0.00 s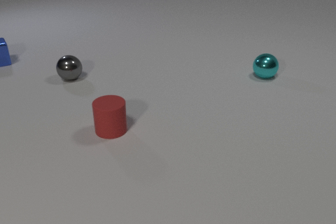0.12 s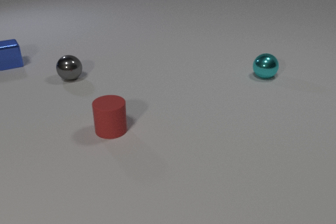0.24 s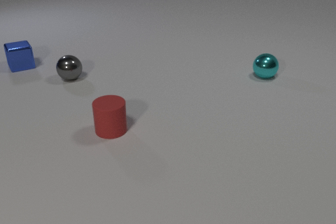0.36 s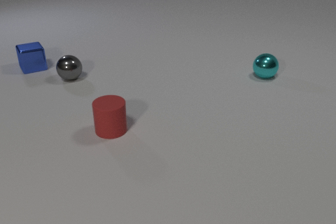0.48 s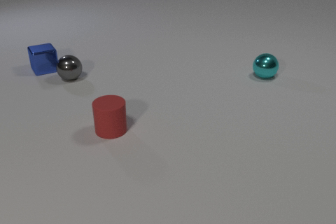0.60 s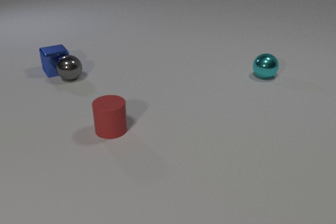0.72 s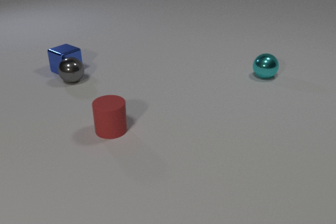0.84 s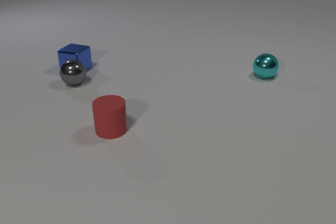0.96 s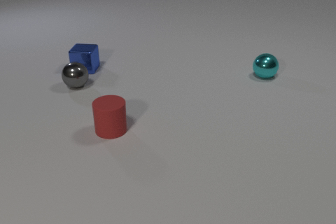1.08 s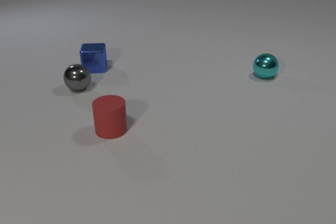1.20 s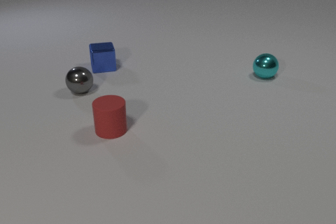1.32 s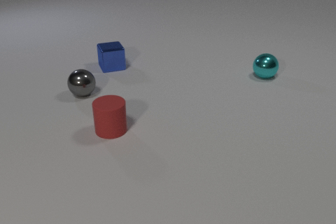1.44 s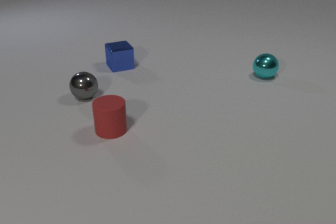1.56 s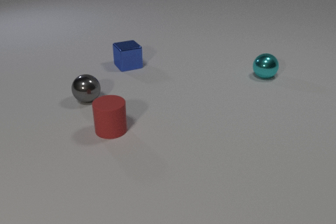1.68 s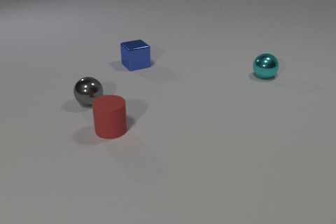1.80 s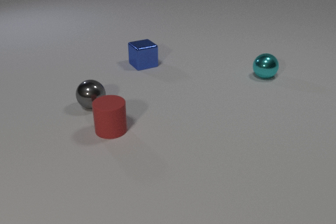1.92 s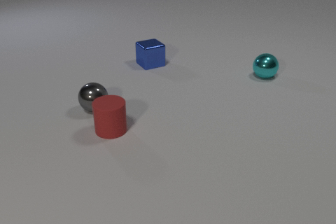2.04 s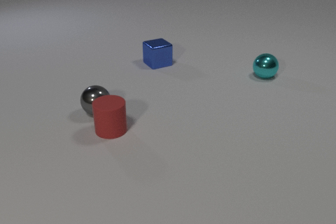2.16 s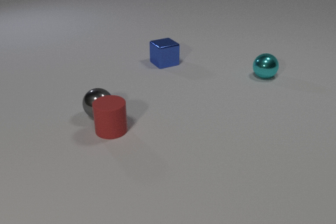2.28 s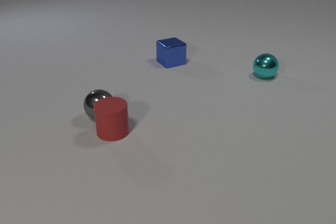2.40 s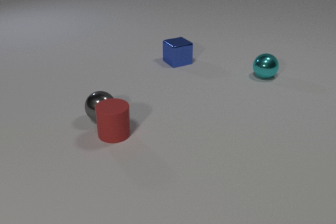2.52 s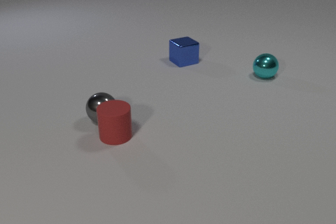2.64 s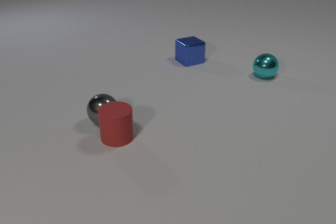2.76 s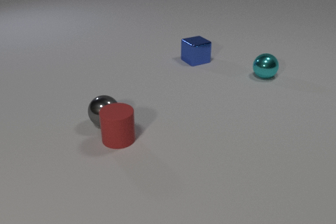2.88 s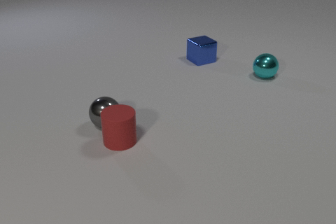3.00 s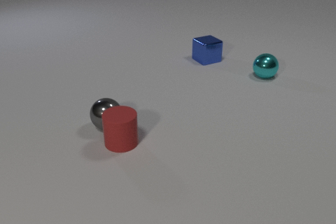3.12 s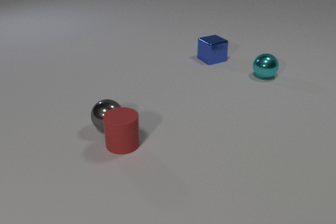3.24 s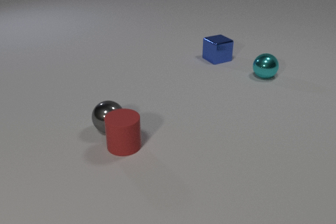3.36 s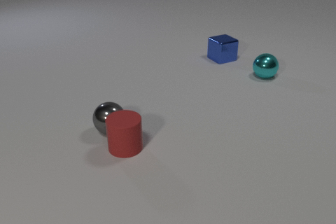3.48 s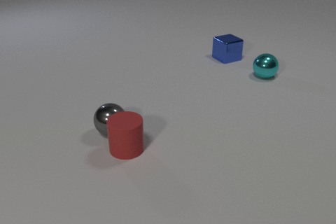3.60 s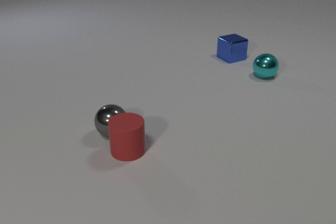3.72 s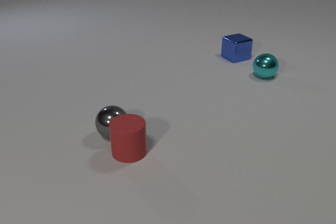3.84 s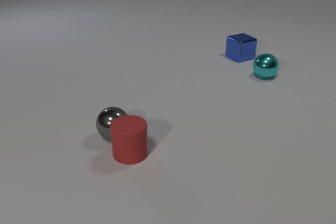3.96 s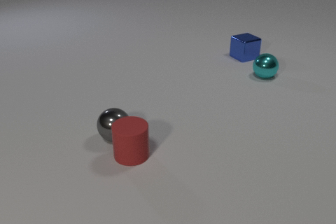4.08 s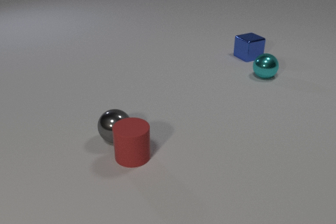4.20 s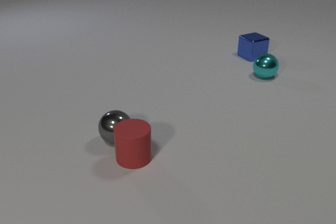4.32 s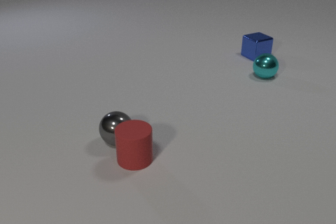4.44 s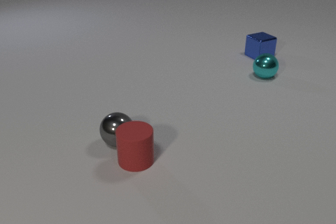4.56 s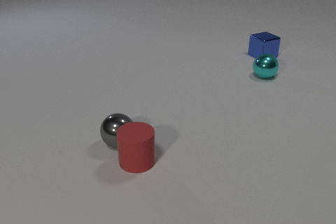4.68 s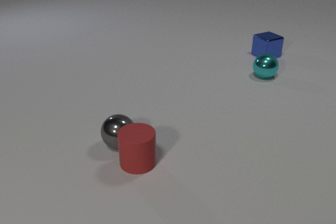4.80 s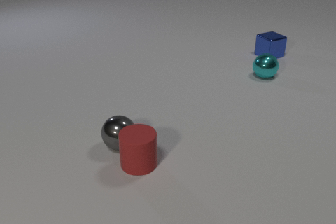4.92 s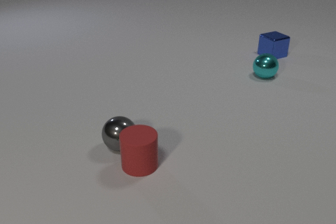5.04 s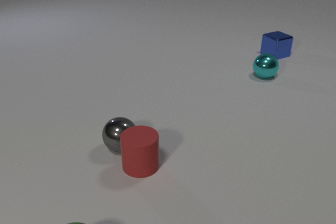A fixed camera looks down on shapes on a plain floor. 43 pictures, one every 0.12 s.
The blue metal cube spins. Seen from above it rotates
counterclockwise.
The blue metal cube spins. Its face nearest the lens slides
to the right.
0.00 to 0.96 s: The blue metal cube slides to the right and toward the camera, spins so that its near face slides to the right, counterclockwise seen from above. The gray metal sphere rolls toward the camera. The blue metal cube and the gray metal sphere collide.
0.96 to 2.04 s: The blue metal cube slides to the right, spins so that its near face slides to the right, counterclockwise seen from above. The gray metal sphere rolls toward the camera.
2.04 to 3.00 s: The blue metal cube slides to the right. The gray metal sphere rolls toward the camera. The red rubber cylinder slides toward the camera and to the right. The gray metal sphere and the red rubber cylinder collide.
3.00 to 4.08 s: The blue metal cube slides to the right. The gray metal sphere rolls toward the camera. The red rubber cylinder slides toward the camera and to the right.
4.08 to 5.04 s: The blue metal cube slides to the right and away from the camera. The gray metal sphere rolls toward the camera. The red rubber cylinder slides toward the camera and to the right.
What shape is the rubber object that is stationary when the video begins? cylinder.
How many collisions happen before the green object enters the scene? 2.
What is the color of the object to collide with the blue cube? gray.
